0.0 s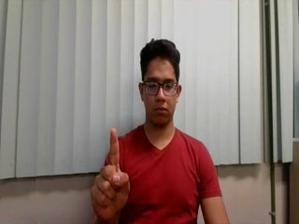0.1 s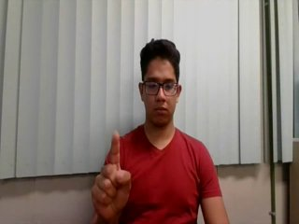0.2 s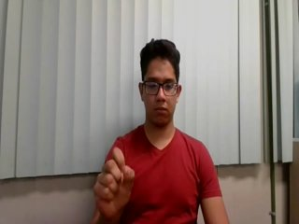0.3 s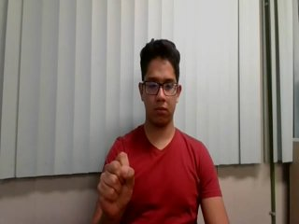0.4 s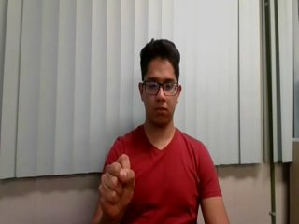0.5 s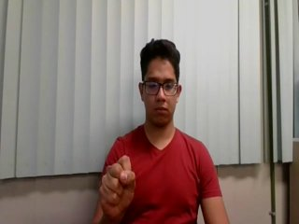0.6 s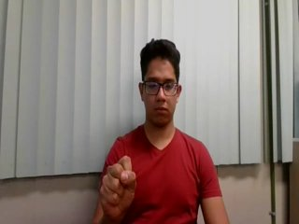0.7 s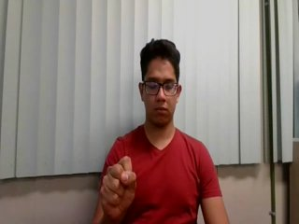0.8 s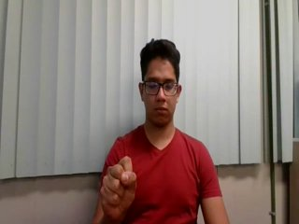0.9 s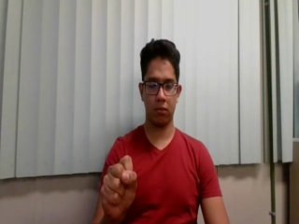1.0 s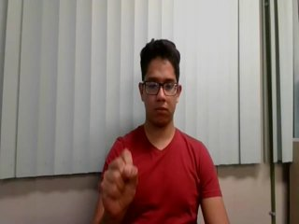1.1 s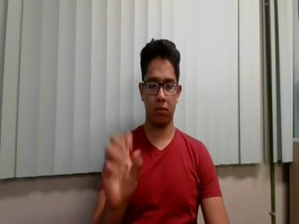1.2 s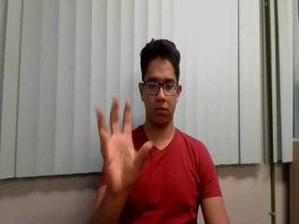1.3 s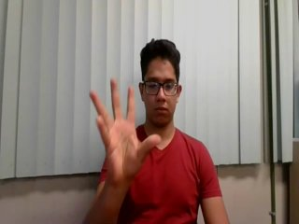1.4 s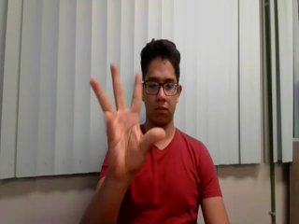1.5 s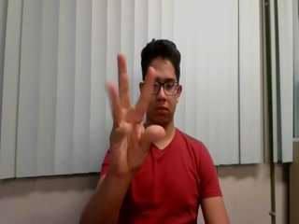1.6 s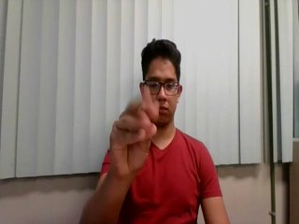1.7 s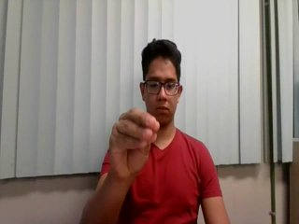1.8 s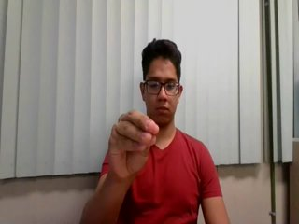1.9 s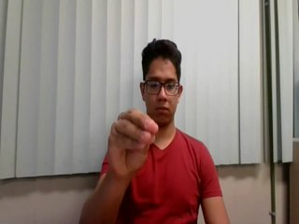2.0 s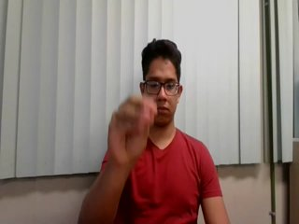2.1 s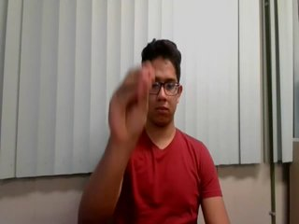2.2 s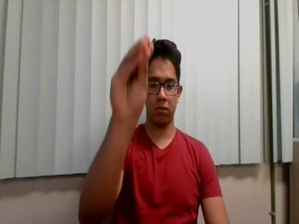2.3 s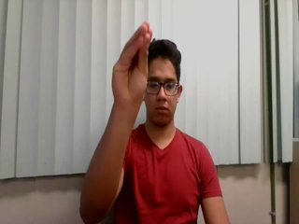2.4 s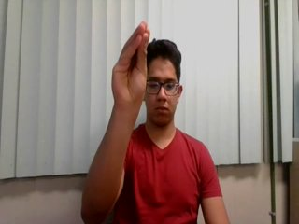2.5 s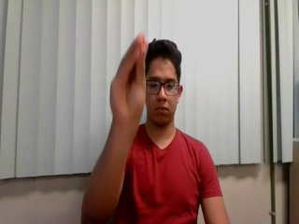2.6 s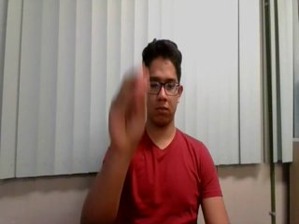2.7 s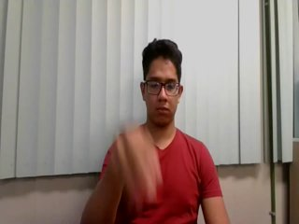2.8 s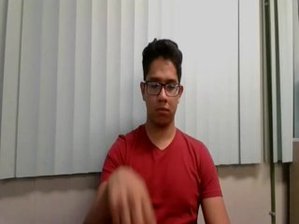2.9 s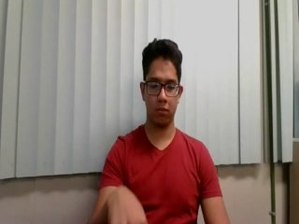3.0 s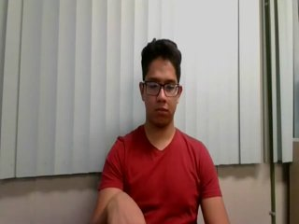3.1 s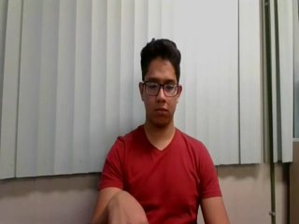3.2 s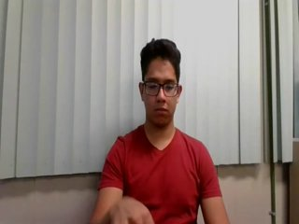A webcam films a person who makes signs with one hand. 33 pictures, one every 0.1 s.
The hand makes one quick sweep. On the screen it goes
downward.
0.0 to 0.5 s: Pointing with one finger.
0.6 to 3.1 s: On the screen the hand sweeps downward. The name of the sign: Throw down.
